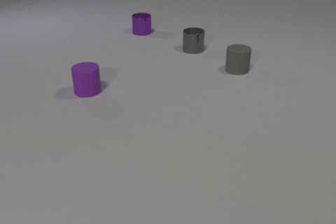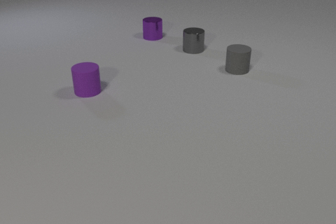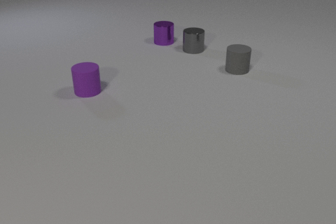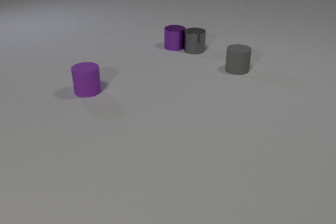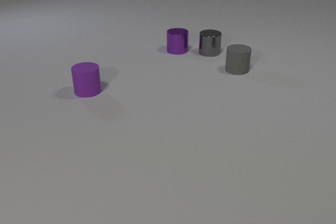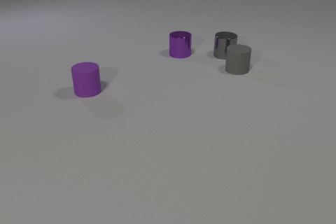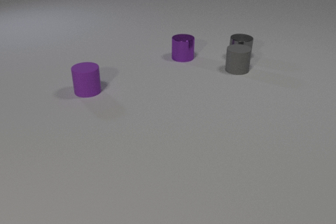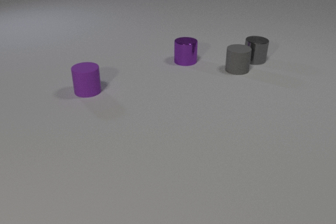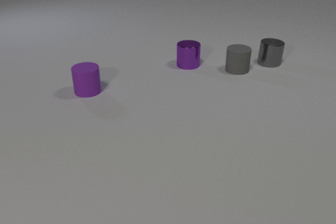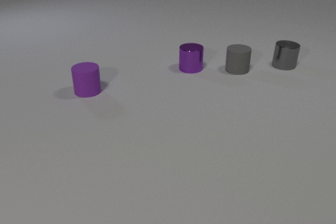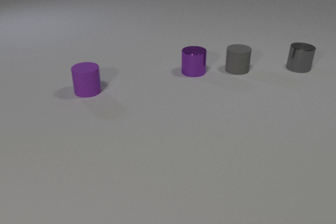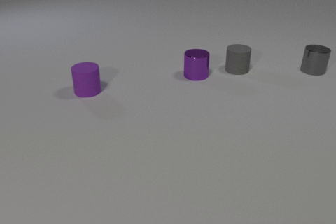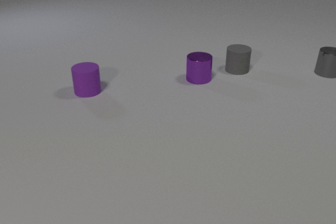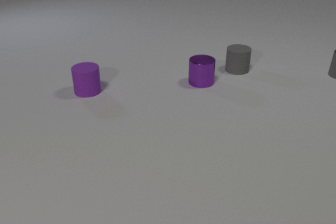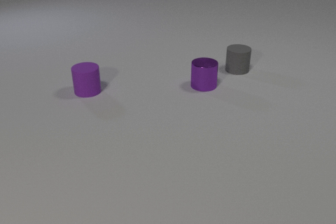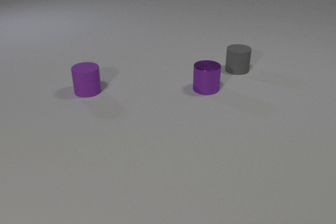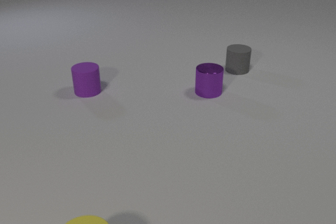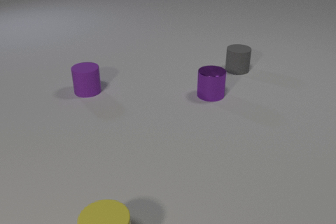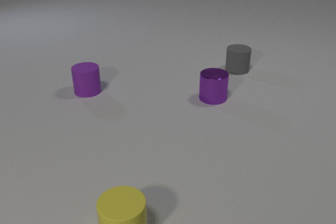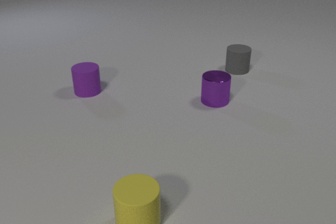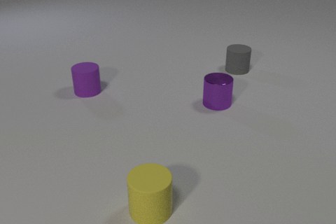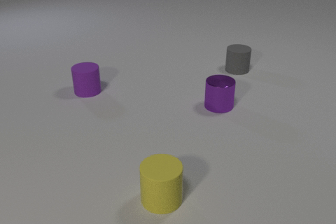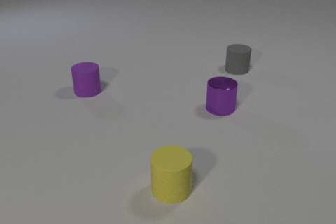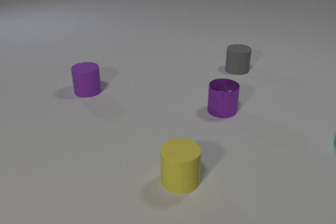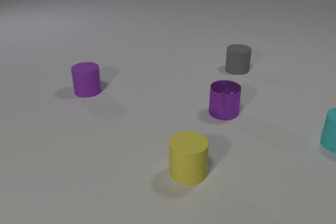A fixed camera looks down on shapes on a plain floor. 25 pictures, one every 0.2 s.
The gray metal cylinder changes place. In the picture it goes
to the right.
The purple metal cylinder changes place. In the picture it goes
toward the camera.
0.0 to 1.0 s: The purple metal cylinder slides toward the camera and to the right. The gray metal cylinder slides to the right. The purple metal cylinder and the gray metal cylinder collide.
1.0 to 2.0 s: The purple metal cylinder slides toward the camera. The gray metal cylinder slides to the right.
2.0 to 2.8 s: The purple metal cylinder slides toward the camera. The gray metal cylinder slides to the right, leaves at the right edge.
2.8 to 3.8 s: The purple metal cylinder slides toward the camera. The yellow rubber cylinder comes in at the bottom edge, slides away from the camera and to the right.
3.8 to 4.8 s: The purple metal cylinder slides toward the camera. The cyan rubber cylinder comes in at the right edge, slides to the left. The yellow rubber cylinder slides away from the camera and to the right.
How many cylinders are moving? 4.
What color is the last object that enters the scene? cyan.
What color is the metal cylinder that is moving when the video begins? purple.
